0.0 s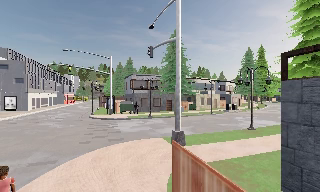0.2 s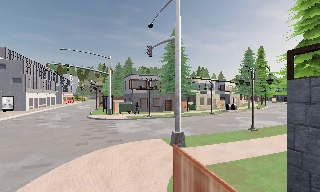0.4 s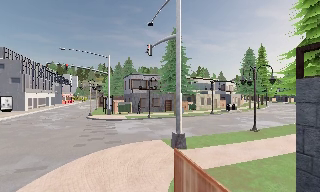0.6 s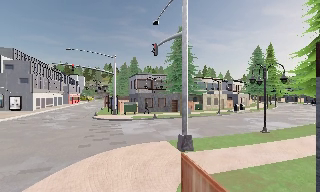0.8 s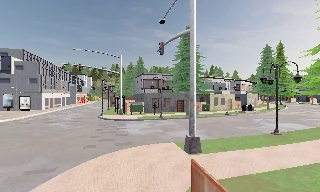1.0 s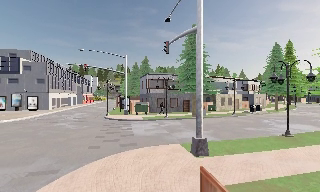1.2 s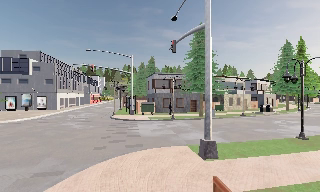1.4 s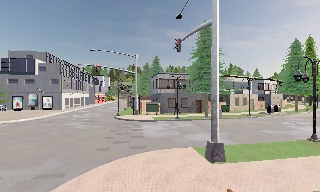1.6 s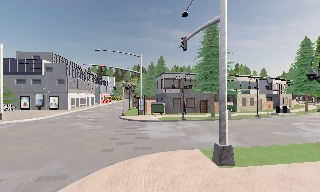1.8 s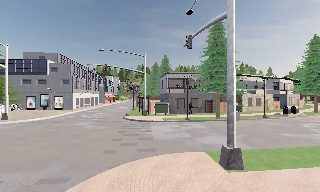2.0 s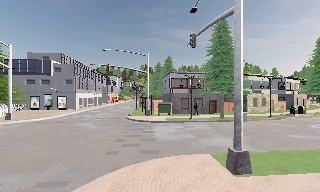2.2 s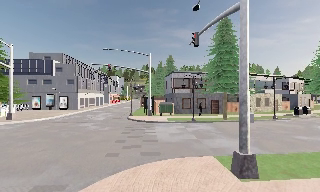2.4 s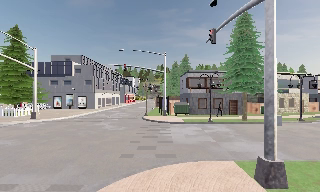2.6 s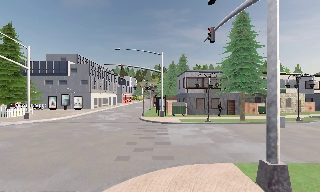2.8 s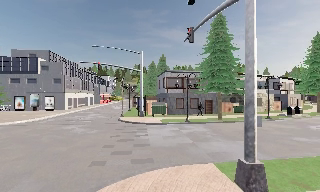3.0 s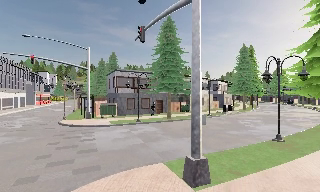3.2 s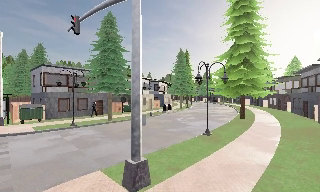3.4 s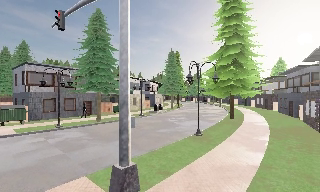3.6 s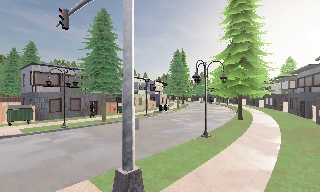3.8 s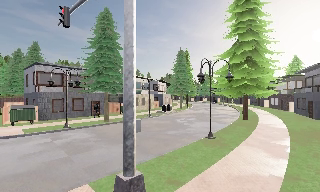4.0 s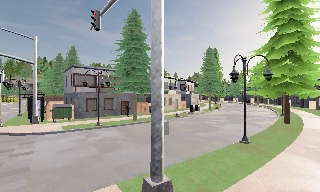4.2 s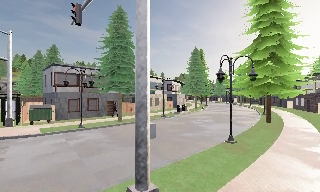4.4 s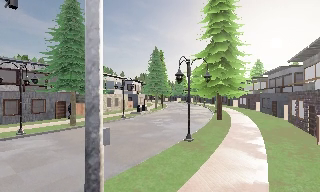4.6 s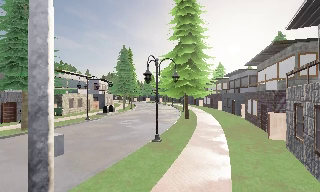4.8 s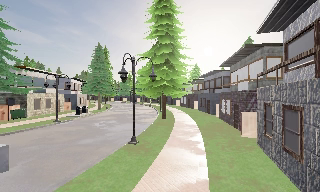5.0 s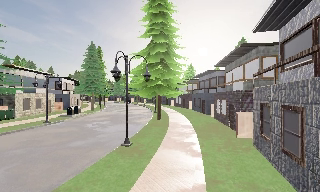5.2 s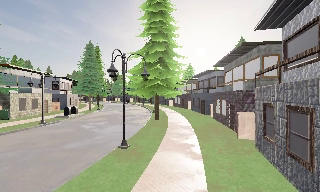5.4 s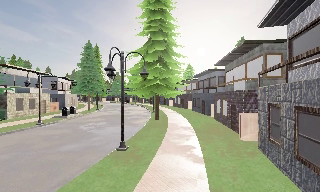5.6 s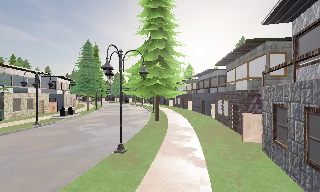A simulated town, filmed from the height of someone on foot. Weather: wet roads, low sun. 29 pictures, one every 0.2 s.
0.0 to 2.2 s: The camera swings to its left by about 15 degrees, and the scene slides to the right. It travels forward, about 2.5 m, so what stands in front looms larger.
2.2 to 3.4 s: The camera swings to its right by about 45 degrees, and the scene slides to the left. It travels forward, about 1.5 m.
3.4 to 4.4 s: The camera travels forward, about 1.5 m, so what stands in front looms larger.
4.4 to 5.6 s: The camera pans to its right, which is clockwise from overhead, by about 20 degrees. It travels forward, about 2 m, so what stands in front looms larger.
The film runs forward here.
